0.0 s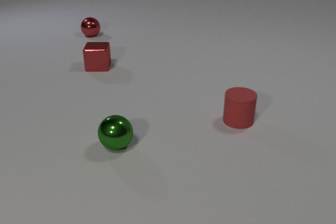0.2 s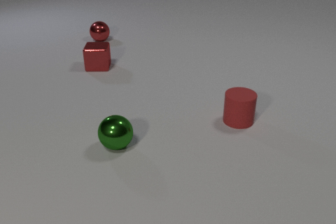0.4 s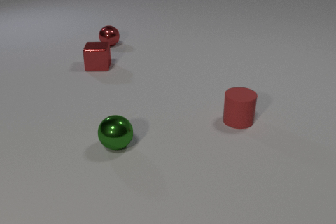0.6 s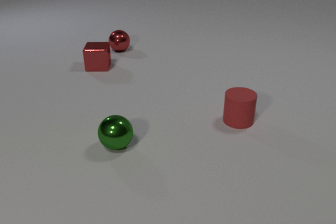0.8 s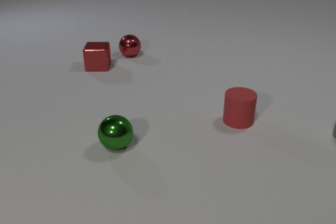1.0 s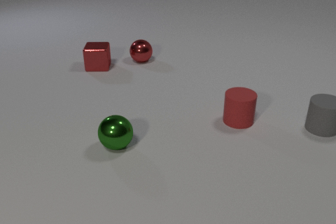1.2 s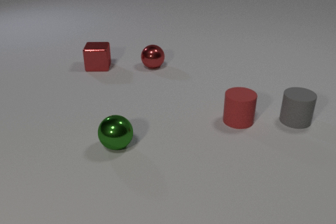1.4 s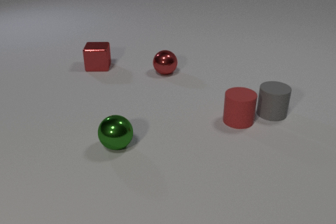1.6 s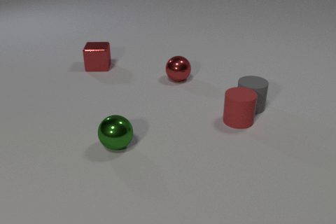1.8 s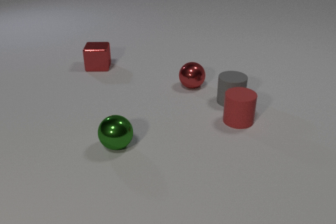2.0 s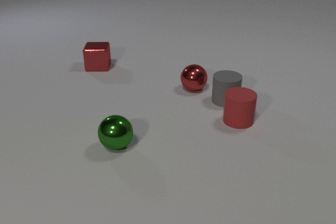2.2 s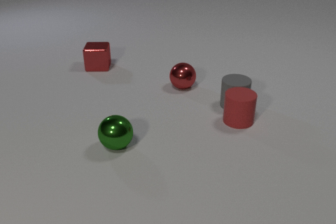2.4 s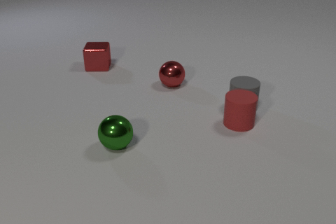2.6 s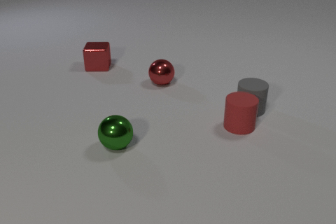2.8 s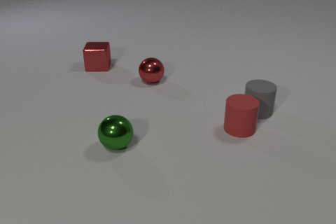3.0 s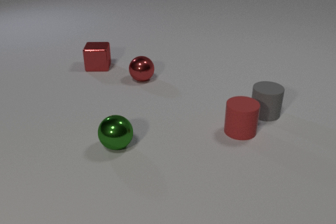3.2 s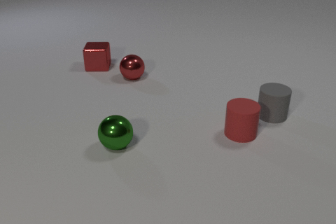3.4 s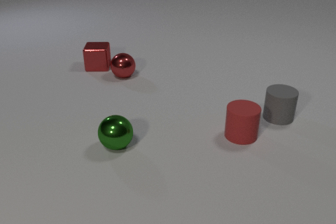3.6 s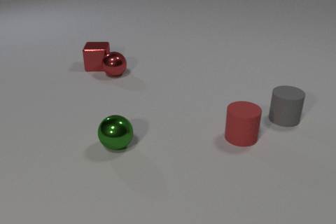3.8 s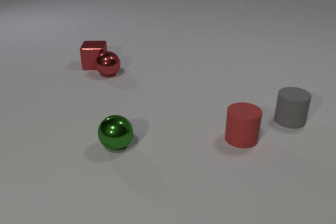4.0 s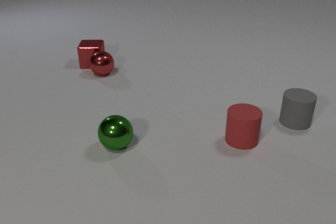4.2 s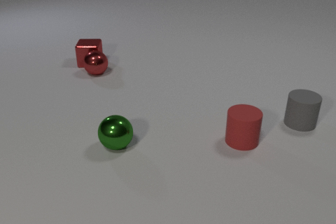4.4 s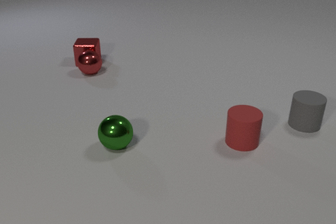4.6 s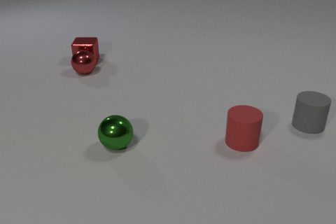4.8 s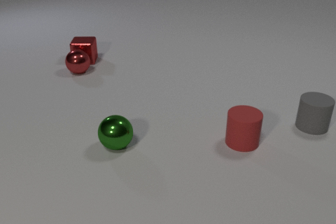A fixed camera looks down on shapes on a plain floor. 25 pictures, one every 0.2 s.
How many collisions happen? 3.
How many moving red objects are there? 3.
What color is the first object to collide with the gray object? red.
0.0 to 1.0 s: The gray rubber cylinder comes in at the right edge, slides to the left. The red metal sphere rolls toward the camera and to the right.
1.0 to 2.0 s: The gray rubber cylinder slides to the left. The red metal sphere rolls toward the camera and to the right. The gray rubber cylinder and the red metal sphere collide.
2.0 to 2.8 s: The gray rubber cylinder slides to the right and toward the camera. The red metal sphere rolls to the left and away from the camera. The red rubber cylinder slides toward the camera. The gray rubber cylinder and the red rubber cylinder collide.
2.8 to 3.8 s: The gray rubber cylinder slides to the right. The red metal sphere rolls to the left and away from the camera. The red rubber cylinder slides toward the camera. The red metal sphere and the red metal cube collide.
3.8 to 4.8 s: The gray rubber cylinder slides to the right. The red metal sphere rolls to the left. The red metal cube slides away from the camera and to the left.
